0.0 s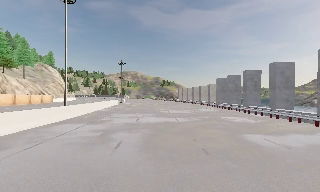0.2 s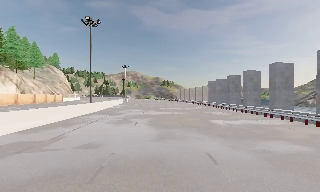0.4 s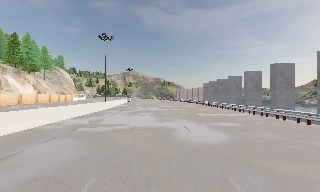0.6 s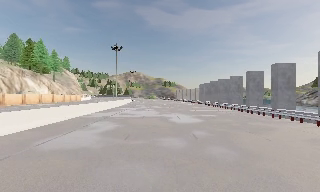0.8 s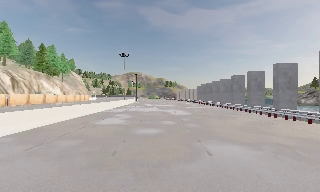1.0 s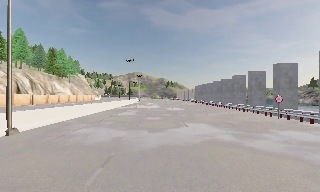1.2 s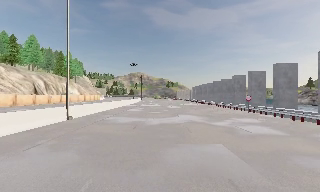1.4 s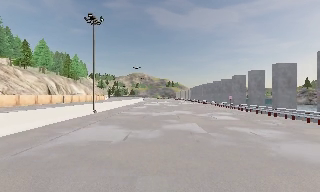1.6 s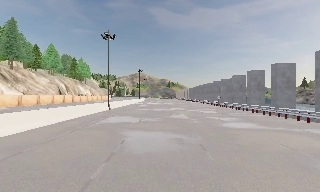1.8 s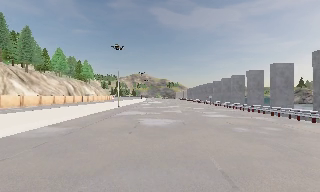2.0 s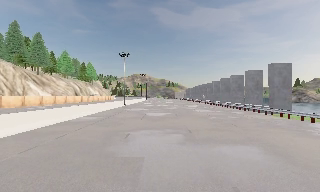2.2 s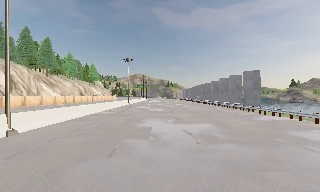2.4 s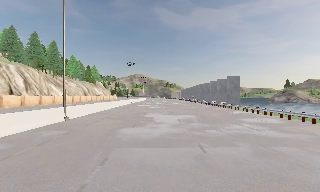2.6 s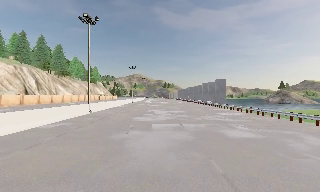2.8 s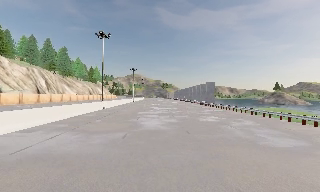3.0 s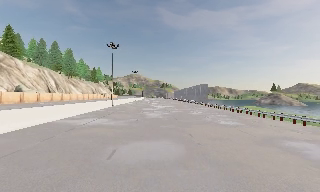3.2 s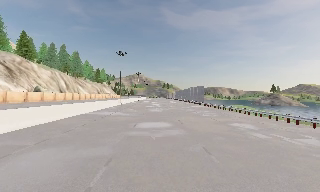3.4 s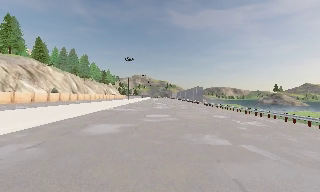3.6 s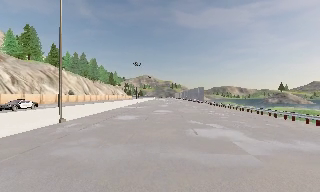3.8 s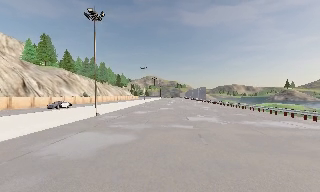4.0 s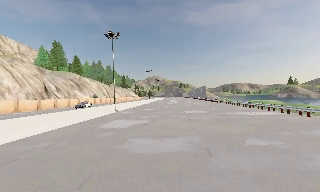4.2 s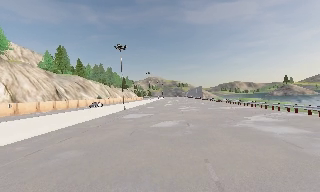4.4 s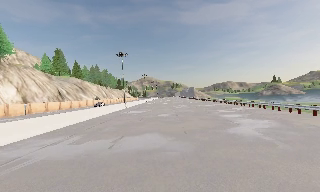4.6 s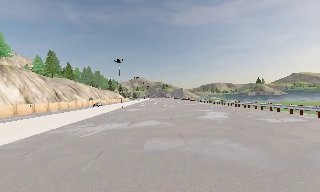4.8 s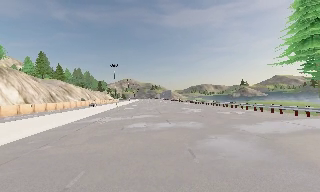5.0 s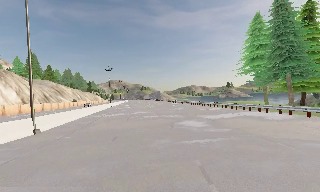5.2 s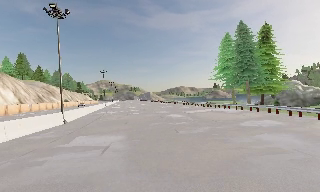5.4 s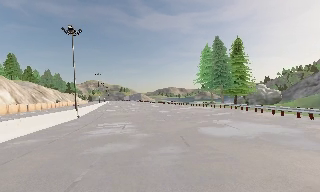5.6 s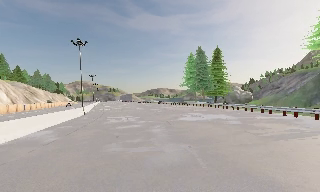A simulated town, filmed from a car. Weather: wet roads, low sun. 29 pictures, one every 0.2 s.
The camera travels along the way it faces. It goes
backward.
0.0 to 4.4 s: The camera travels backward, about 120 m, so what stands in front gets smaller.
4.4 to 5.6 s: The camera pans to its right, which is clockwise from overhead, by about 25 degrees. It travels backward, about 30 m, so what stands in front gets smaller.
The film runs backward here.
